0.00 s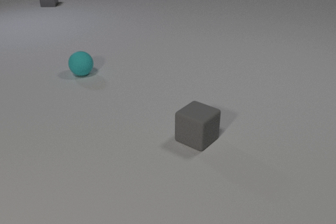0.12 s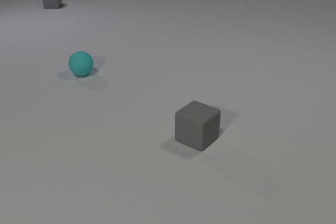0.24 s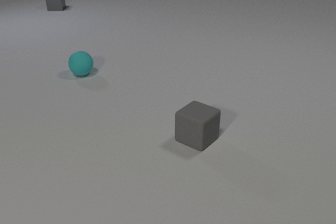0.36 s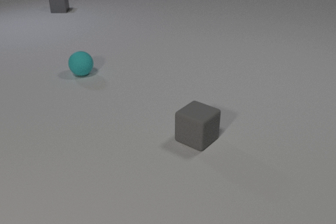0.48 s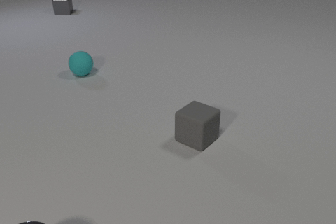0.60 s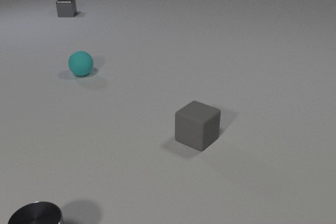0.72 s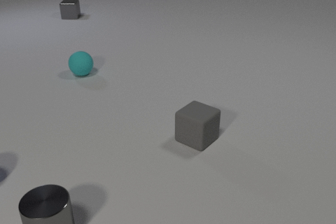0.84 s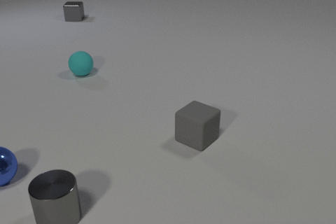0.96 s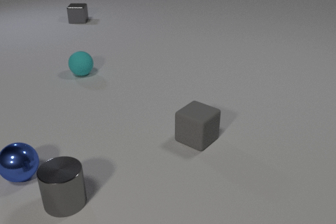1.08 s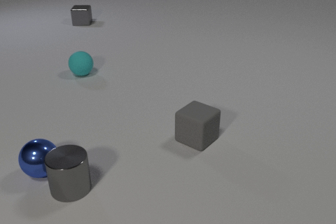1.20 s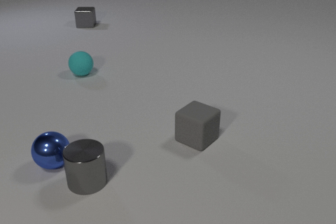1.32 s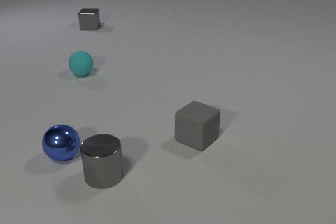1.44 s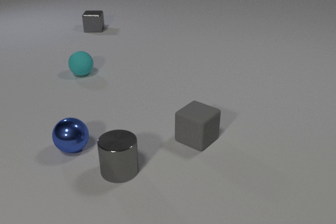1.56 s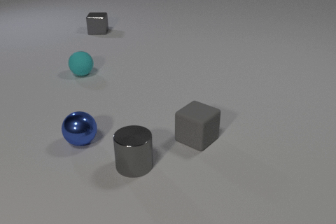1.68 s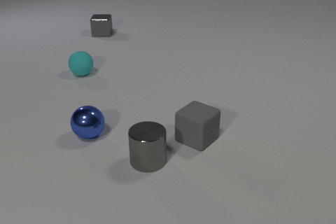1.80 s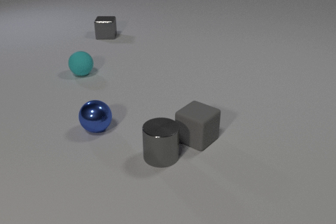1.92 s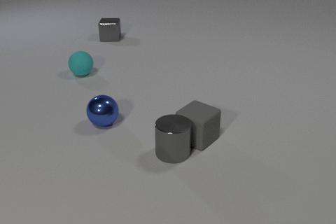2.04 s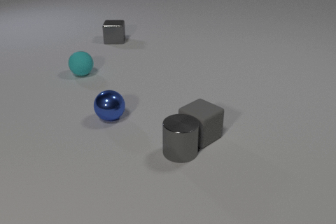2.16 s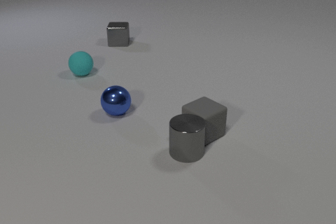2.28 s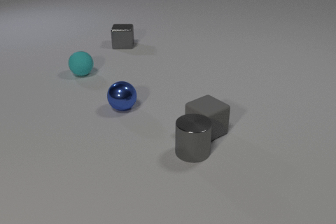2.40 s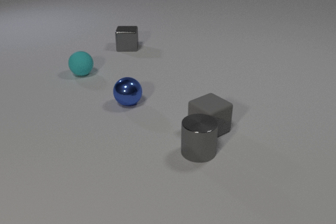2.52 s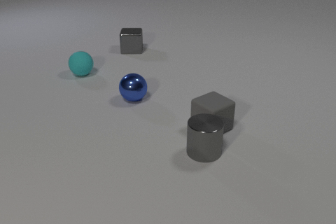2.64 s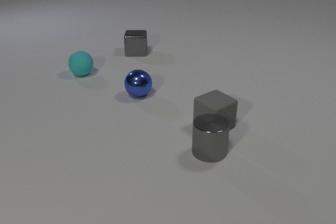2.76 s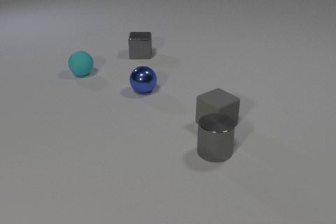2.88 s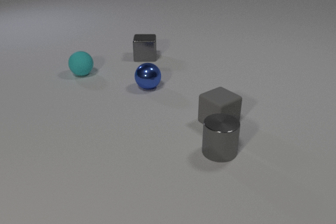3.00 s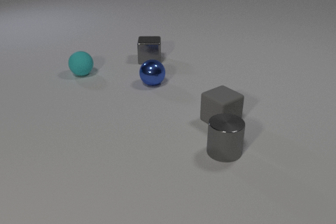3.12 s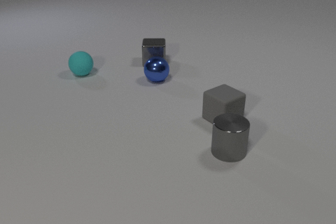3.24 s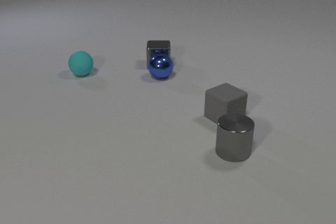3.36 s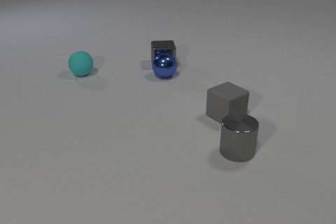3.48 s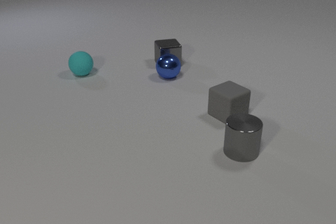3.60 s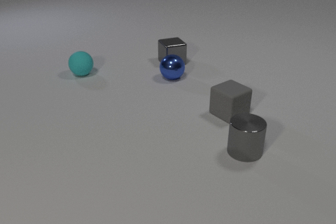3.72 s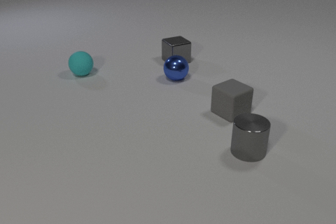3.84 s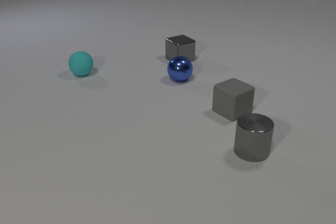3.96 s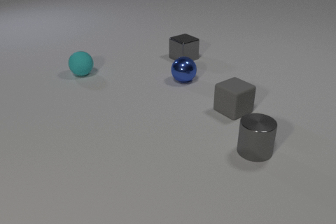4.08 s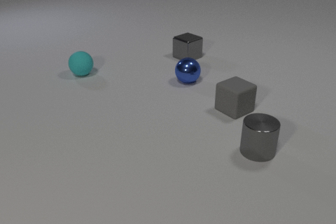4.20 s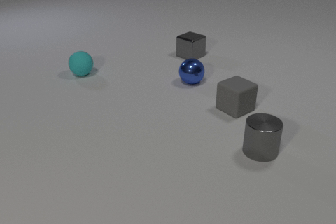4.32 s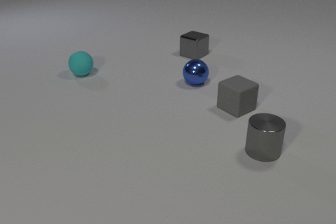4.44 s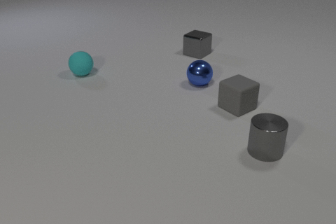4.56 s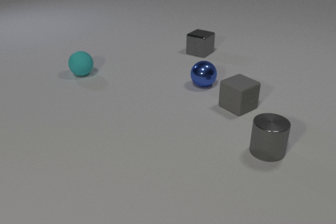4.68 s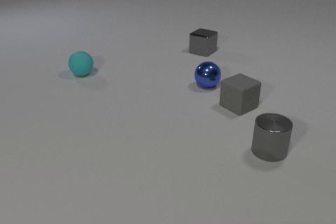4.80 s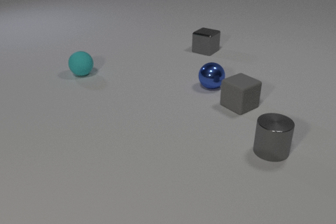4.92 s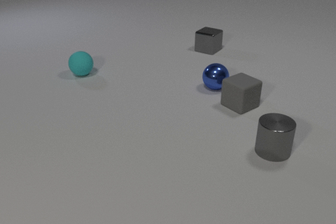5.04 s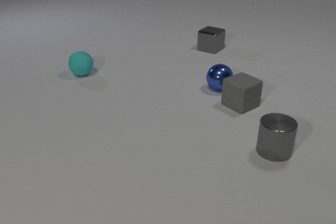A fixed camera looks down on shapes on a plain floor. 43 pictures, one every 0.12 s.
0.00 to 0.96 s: The blue metal sphere comes in at the left edge, rolls to the right. The gray metal cylinder comes in at the bottom edge, slides away from the camera. The gray metal cube slides toward the camera and to the right.
0.96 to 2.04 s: The blue metal sphere rolls to the right and away from the camera. The gray metal cylinder slides to the right and away from the camera. The gray metal cube slides toward the camera and to the right. The blue metal sphere and the gray metal cylinder collide. The gray metal cylinder and the gray rubber cube collide.
2.04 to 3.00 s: The blue metal sphere rolls away from the camera and to the right. The gray metal cylinder slides to the right. The gray rubber cube slides away from the camera and to the right. The gray metal cube slides toward the camera and to the right.
3.00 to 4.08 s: The blue metal sphere rolls to the right. The gray metal cylinder slides to the right. The gray rubber cube slides away from the camera and to the right. The gray metal cube slides to the right, spins counterclockwise seen from above by about 45 degrees, its near face sliding to the right. The blue metal sphere and the gray metal cube collide.
4.08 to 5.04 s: The blue metal sphere rolls to the right and toward the camera. The gray metal cylinder slides to the right. The gray rubber cube slides away from the camera. The gray metal cube slides away from the camera and to the right.
What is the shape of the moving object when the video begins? cube.
Are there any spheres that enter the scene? yes.
What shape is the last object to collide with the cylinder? cube.
